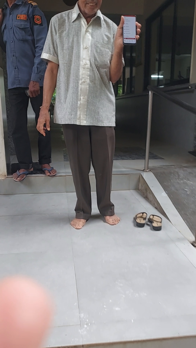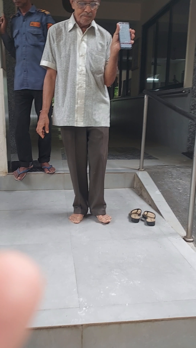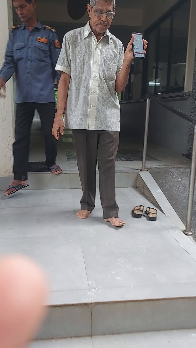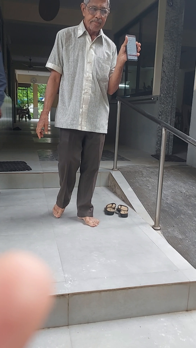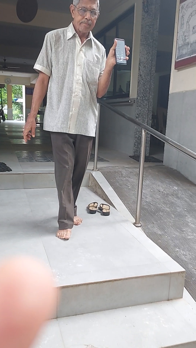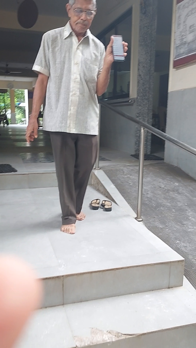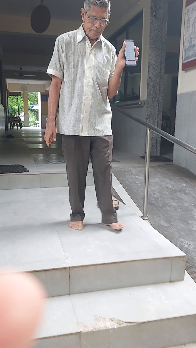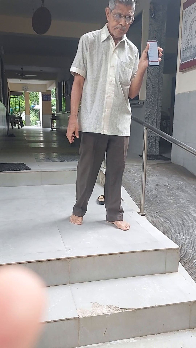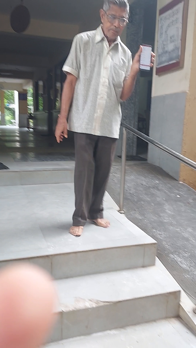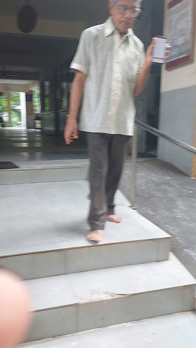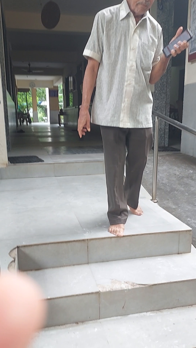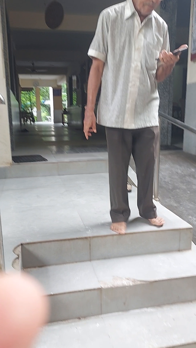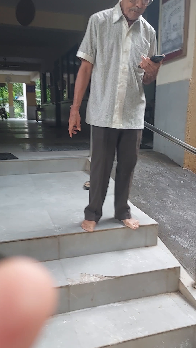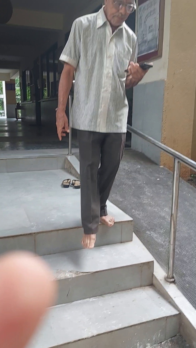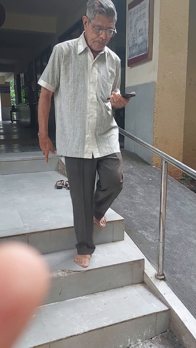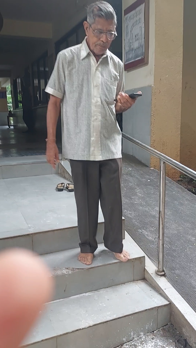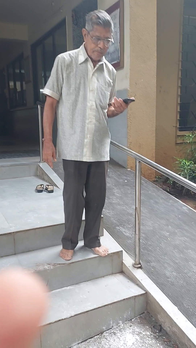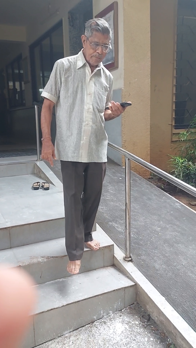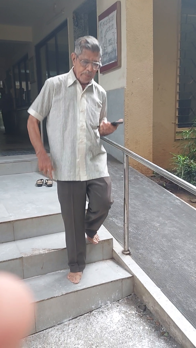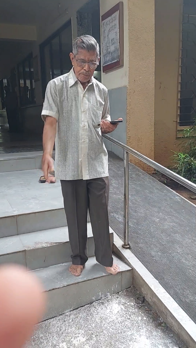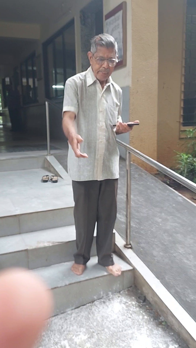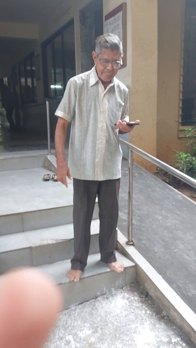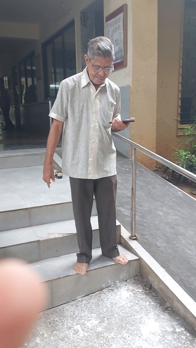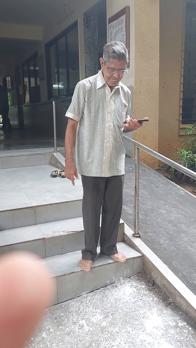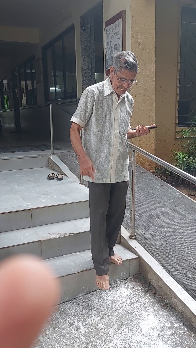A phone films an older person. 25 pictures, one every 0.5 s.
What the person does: Going down stairs.
